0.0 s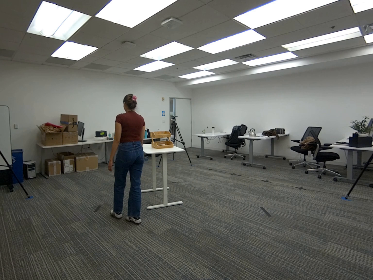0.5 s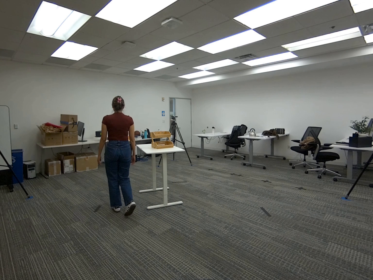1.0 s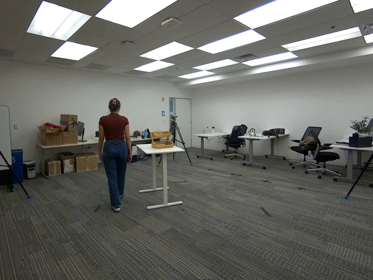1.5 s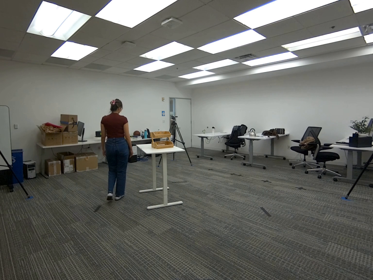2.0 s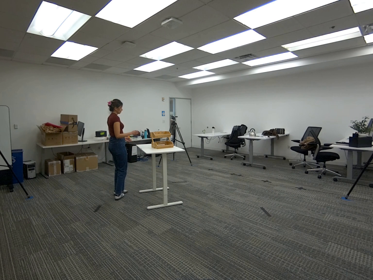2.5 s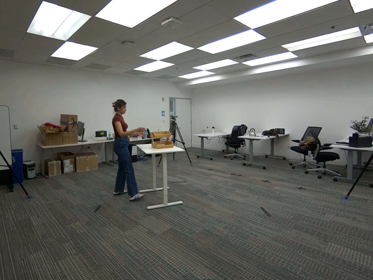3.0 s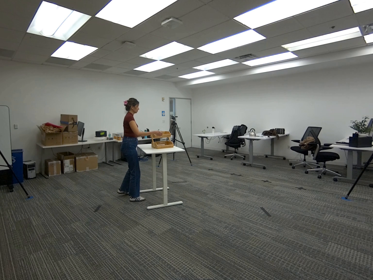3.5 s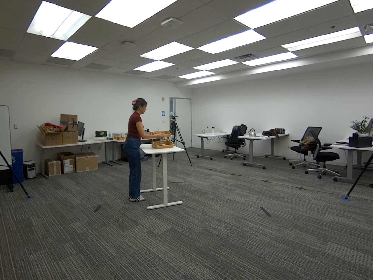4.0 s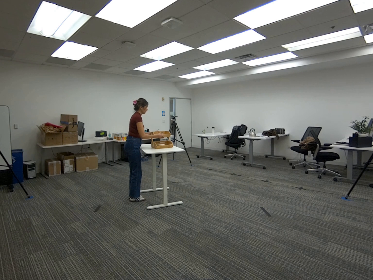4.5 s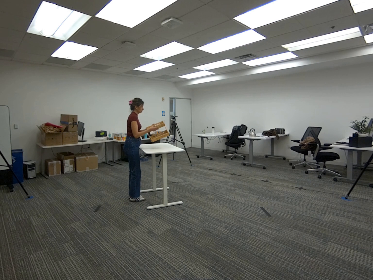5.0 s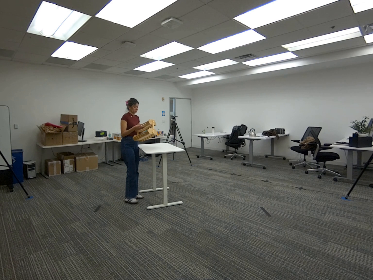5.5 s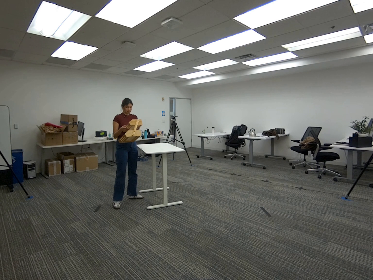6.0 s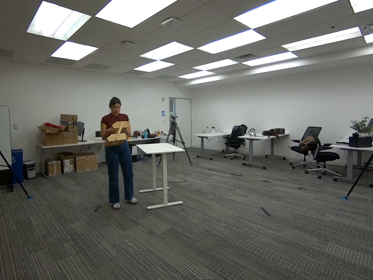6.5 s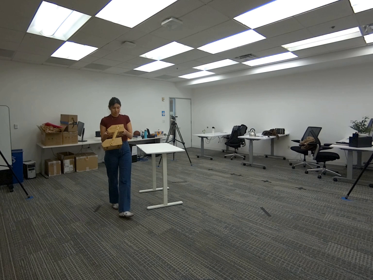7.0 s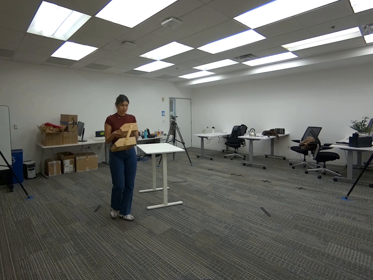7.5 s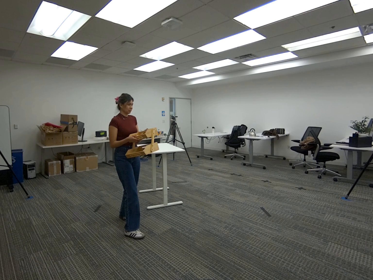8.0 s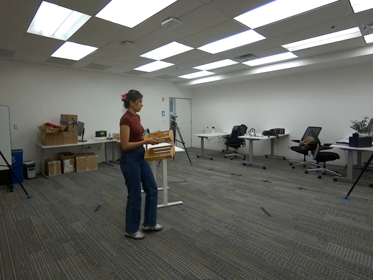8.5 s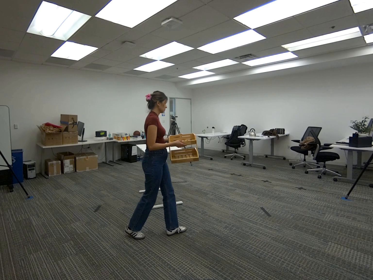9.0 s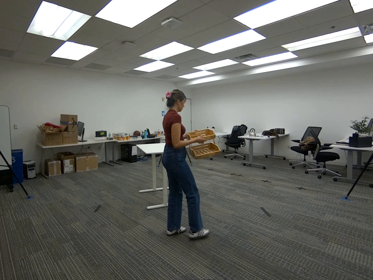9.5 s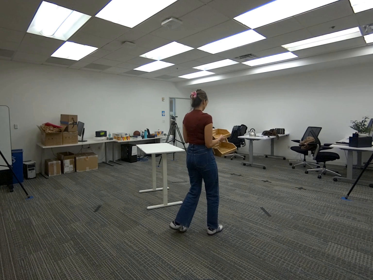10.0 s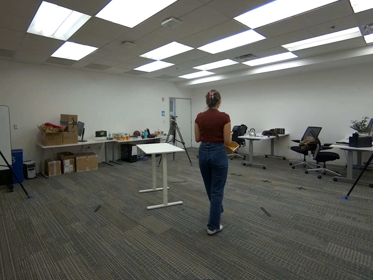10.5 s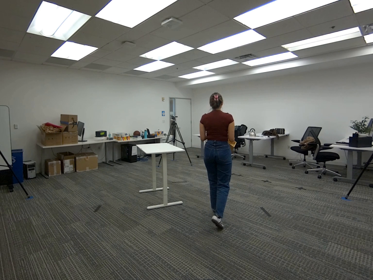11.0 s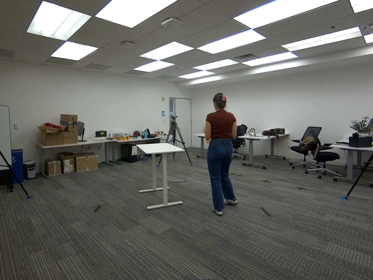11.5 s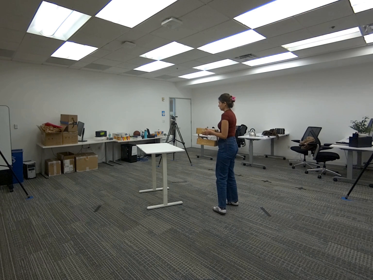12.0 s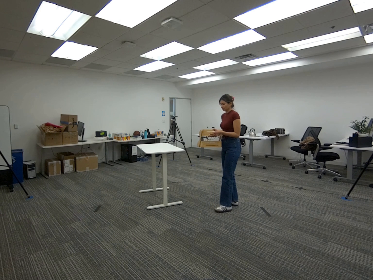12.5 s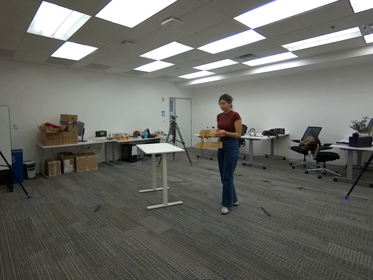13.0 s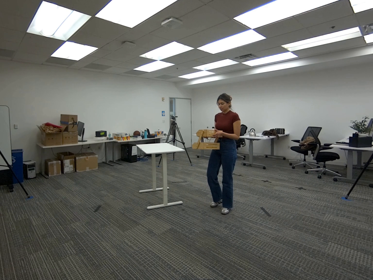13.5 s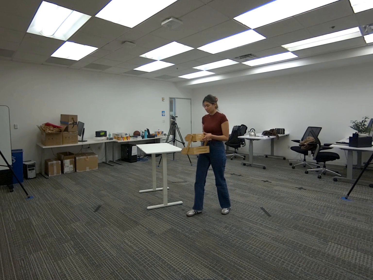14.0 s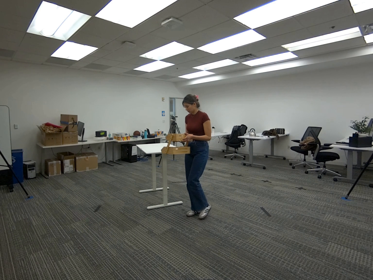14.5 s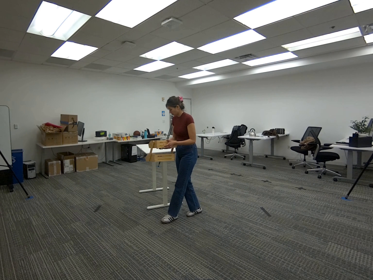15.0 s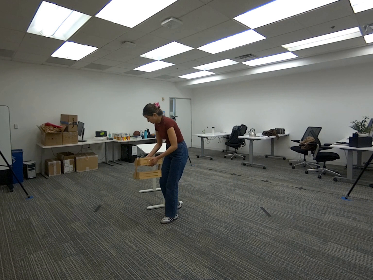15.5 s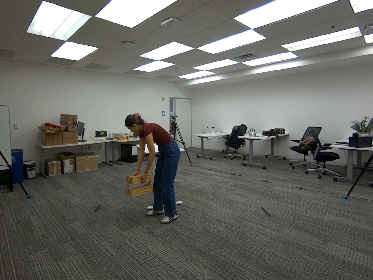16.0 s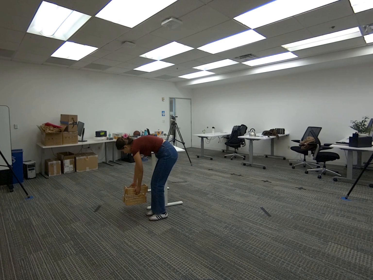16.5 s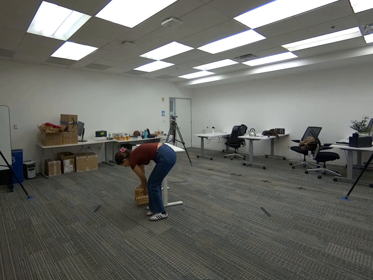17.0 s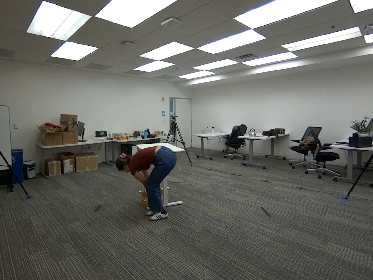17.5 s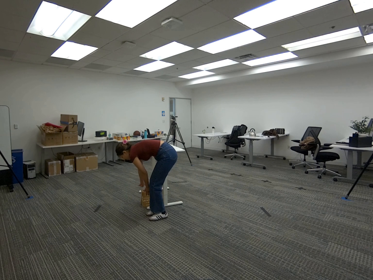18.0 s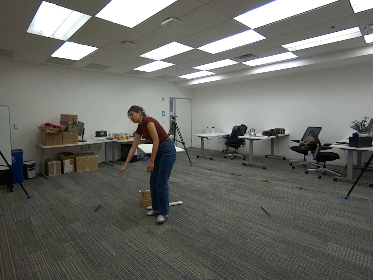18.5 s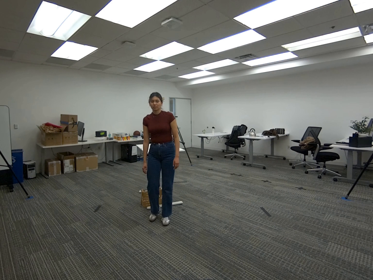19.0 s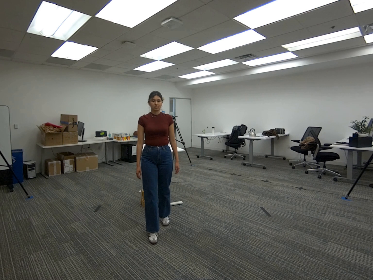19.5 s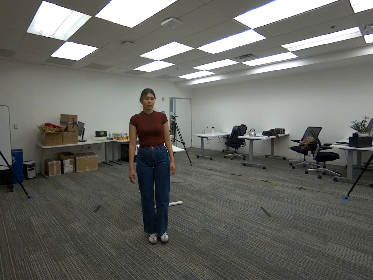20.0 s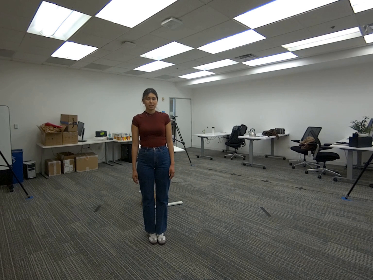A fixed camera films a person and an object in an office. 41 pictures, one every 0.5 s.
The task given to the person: Walk over to the white desk and pick up the wooden crate from the top shelf using both hands and then place on the ground.
